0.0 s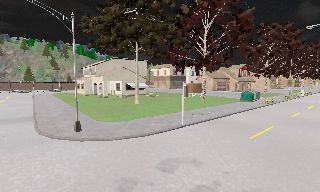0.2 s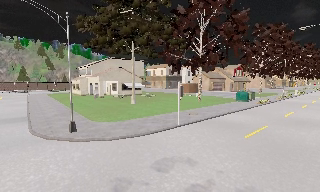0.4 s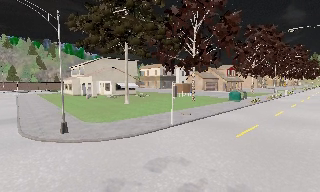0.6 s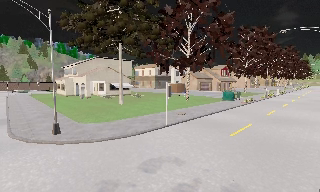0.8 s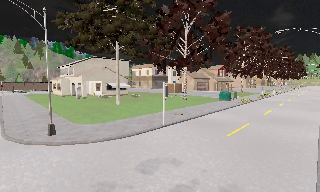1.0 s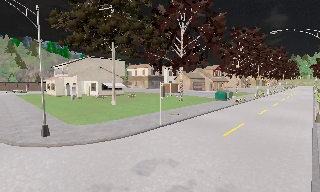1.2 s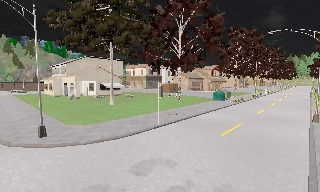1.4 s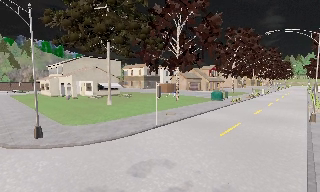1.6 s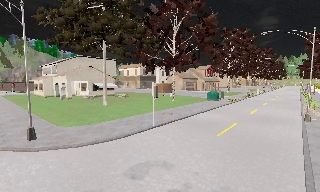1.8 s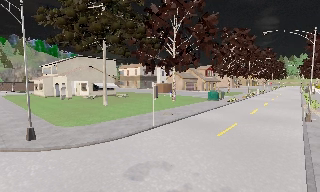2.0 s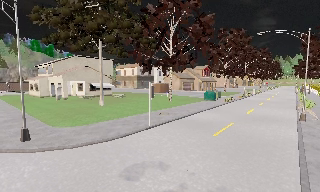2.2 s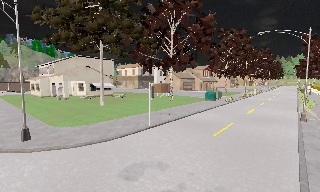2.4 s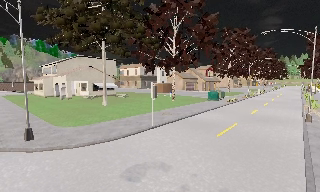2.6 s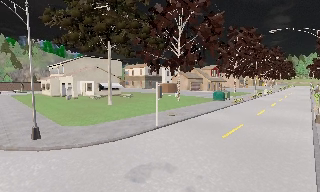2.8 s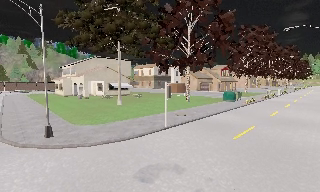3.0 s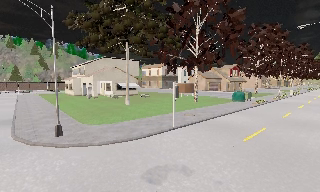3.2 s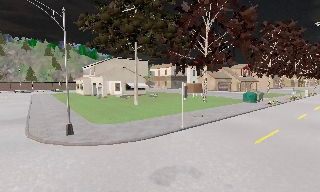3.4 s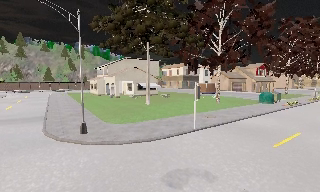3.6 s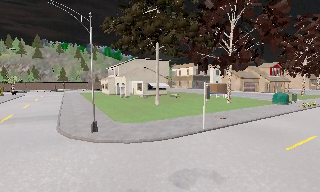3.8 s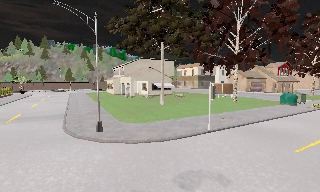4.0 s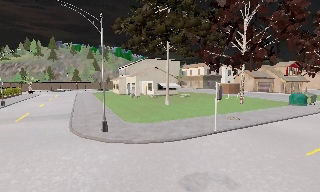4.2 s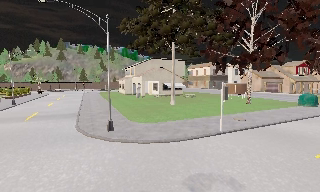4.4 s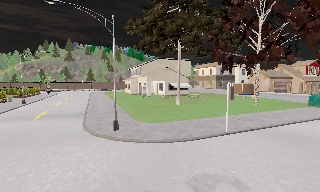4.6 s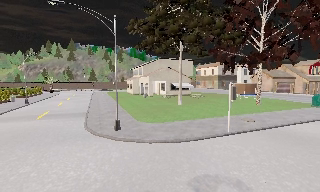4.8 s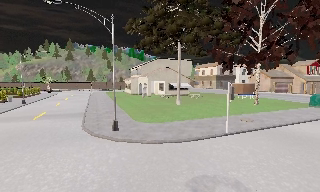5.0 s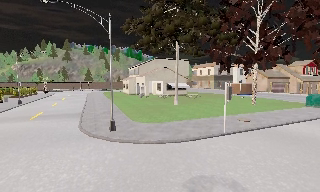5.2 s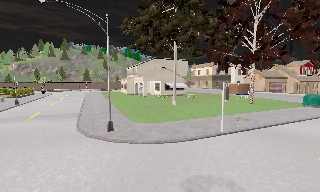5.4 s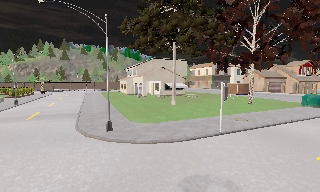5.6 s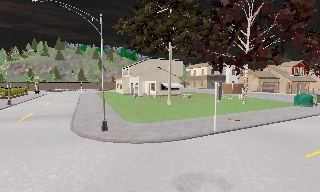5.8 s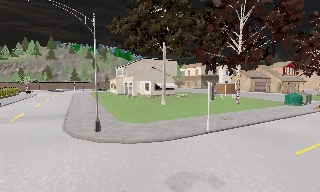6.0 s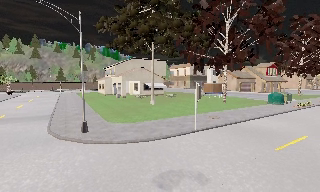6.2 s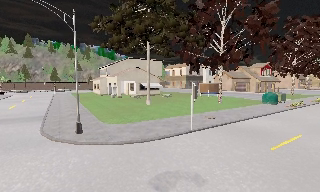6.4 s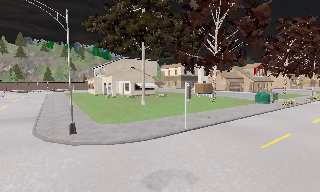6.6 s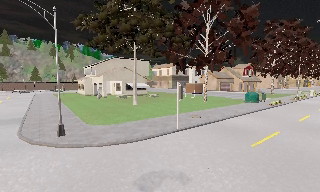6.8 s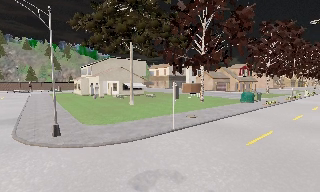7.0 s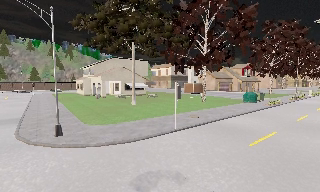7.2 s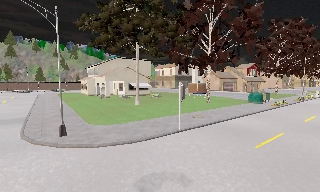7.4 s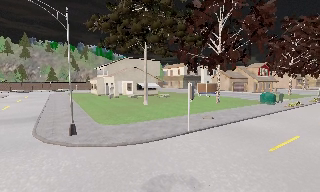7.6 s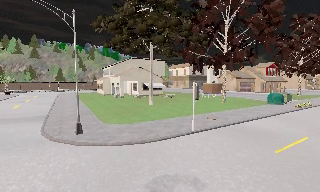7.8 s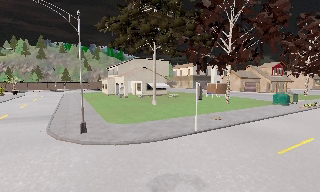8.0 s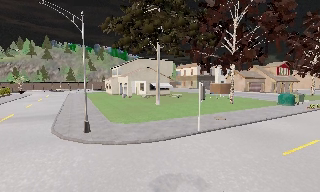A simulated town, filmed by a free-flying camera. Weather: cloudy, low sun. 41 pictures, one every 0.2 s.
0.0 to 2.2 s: The camera pans to its right, which is clockwise from overhead, by about 10 degrees.
2.2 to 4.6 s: The camera pans to its left, which is counterclockwise from overhead, by about 30 degrees. It travels forward, about 0.5 m, so what stands in front looms larger.
4.6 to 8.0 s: The camera travels to its right, about 0.5 m, so close, fixed things drift to the left.
The film runs forward here.
